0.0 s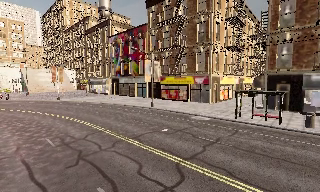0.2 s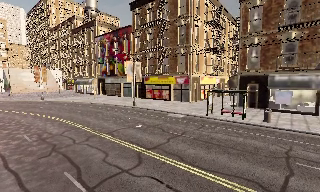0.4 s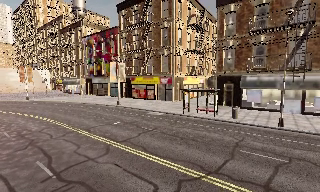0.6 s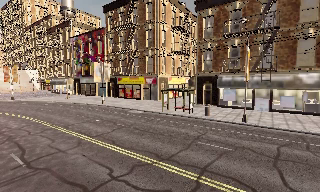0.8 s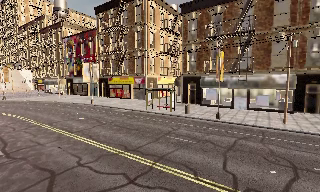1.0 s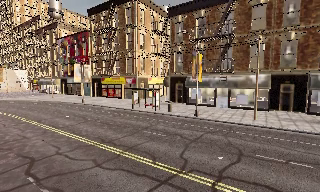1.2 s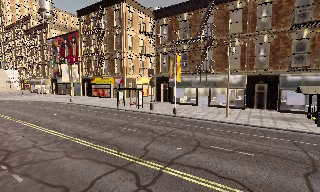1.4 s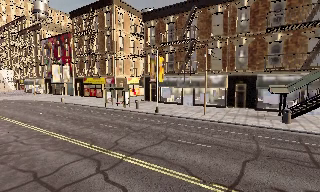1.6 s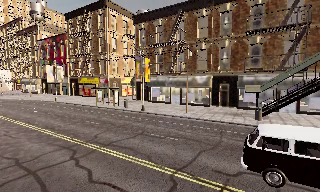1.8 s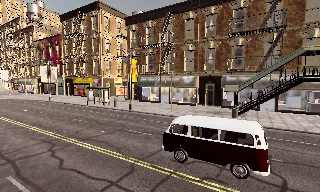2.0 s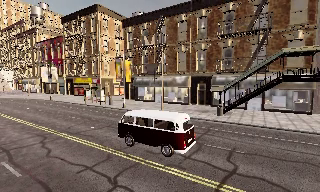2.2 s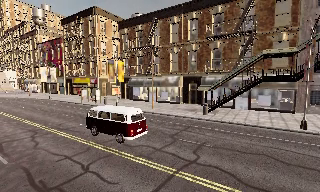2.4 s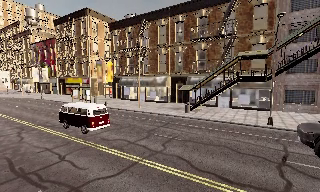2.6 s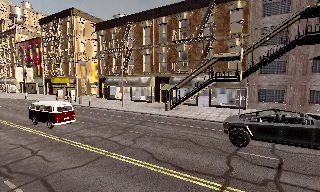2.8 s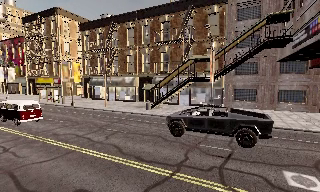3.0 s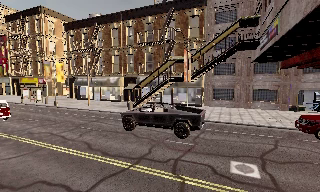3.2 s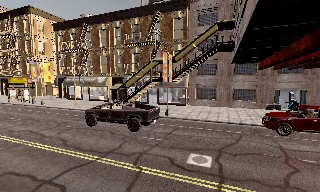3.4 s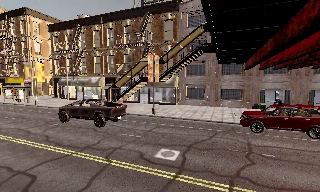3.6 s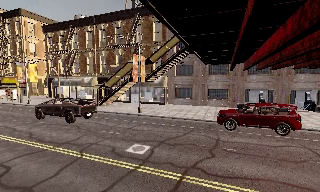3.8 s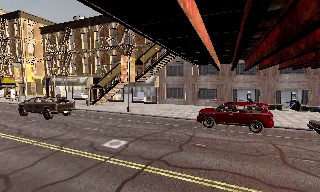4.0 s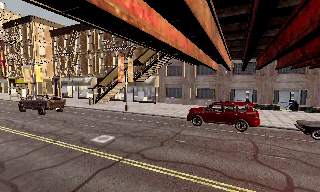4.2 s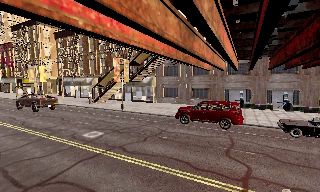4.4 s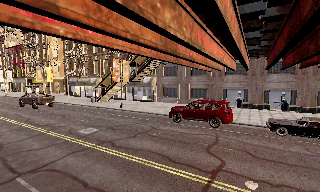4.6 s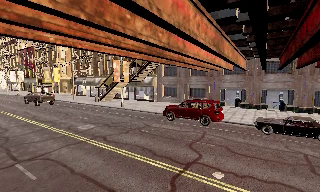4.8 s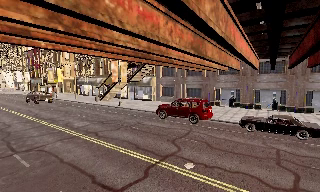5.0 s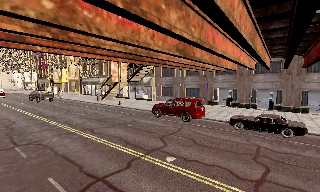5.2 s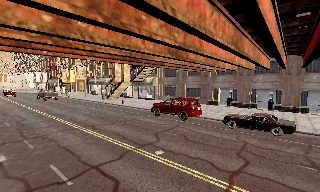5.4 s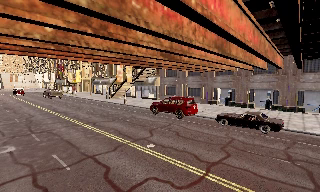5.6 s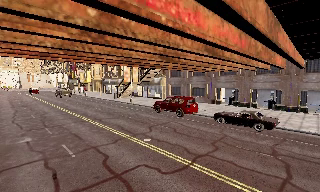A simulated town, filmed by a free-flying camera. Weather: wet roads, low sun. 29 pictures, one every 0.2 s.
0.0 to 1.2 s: The camera pans to its right, which is clockwise from overhead, by about 10 degrees. It travels to its right and backward, about 12 m, so close, fixed things drift to the left.
1.2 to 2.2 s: The camera travels to its right and backward, about 10 m, so close, fixed things drift to the left.
2.2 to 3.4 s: The camera pans to its right, which is clockwise from overhead, by about 10 degrees. It travels to its right and backward, about 10 m, so close, fixed things drift to the left.
3.4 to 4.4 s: The camera travels to its right and backward, about 8 m, so close, fixed things drift to the left.
4.4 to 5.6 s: The camera pans to its left, which is counterclockwise from overhead, by about 15 degrees. It travels to its right and backward, about 8 m.
The film runs forward here.
